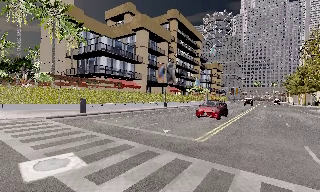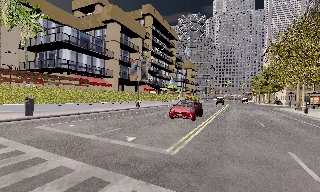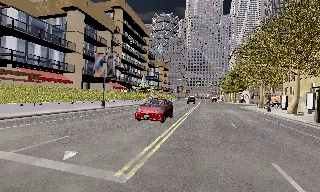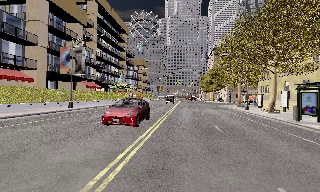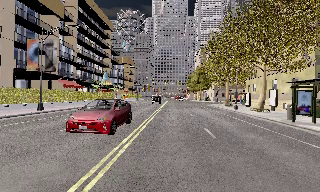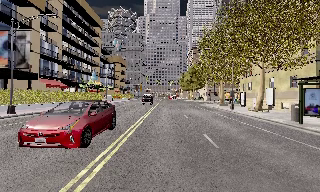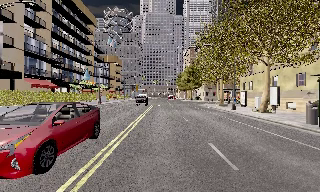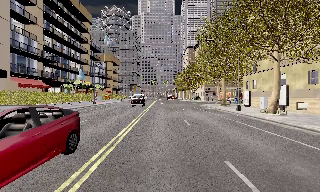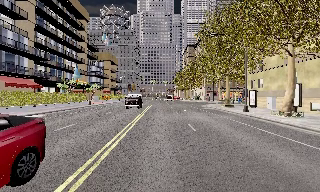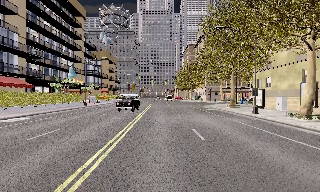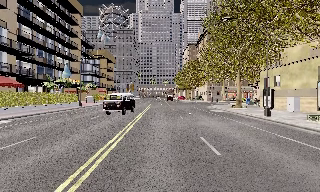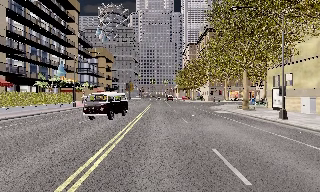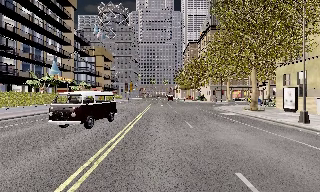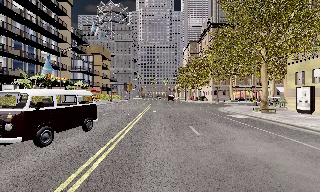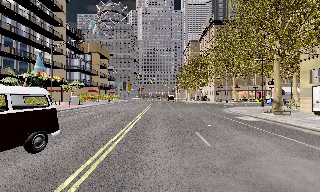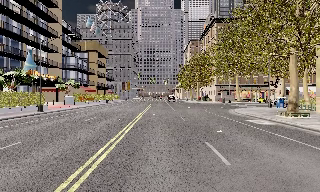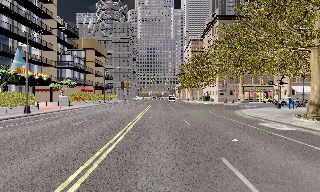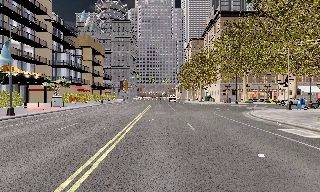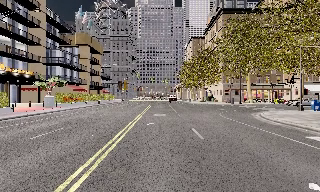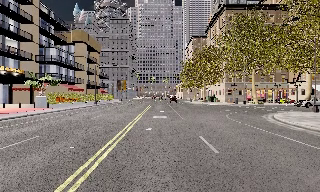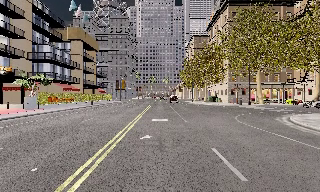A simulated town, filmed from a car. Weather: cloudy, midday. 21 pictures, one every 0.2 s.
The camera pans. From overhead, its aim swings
clockwise.
The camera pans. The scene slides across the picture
to the left.
0.0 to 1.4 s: The scene slides to the left, as the camera pans about 35 degrees to its right. It travels forward, about 11 m.
1.4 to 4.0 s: The camera travels forward, about 20 m, so what stands in front looms larger.
The film runs forward here.
